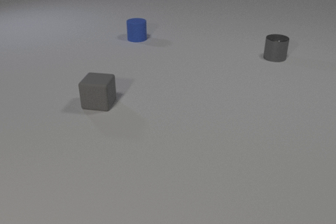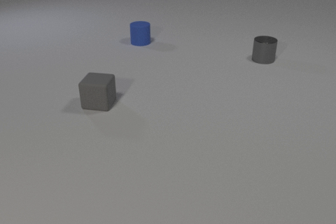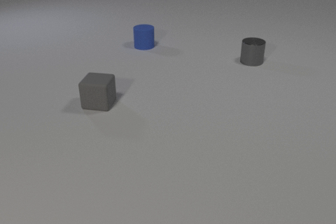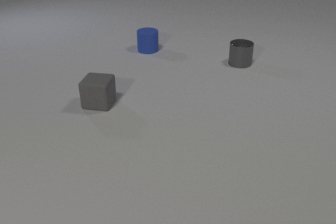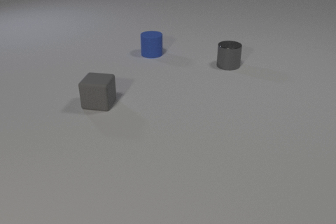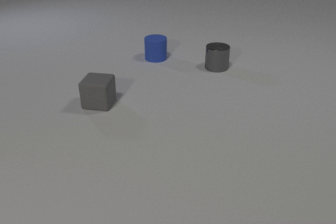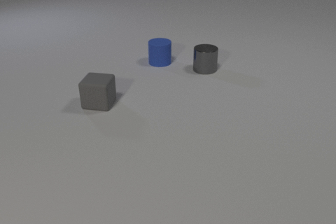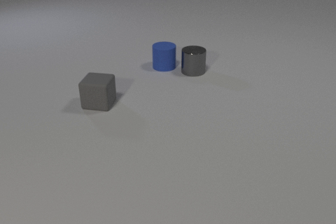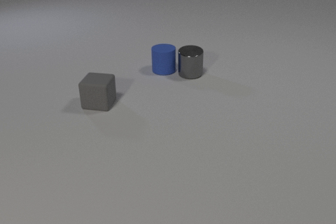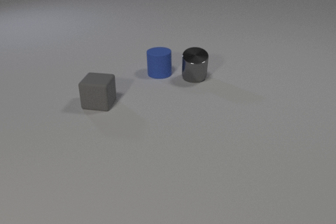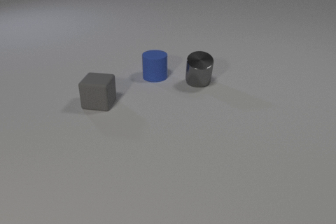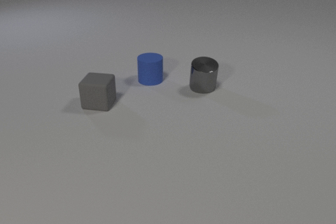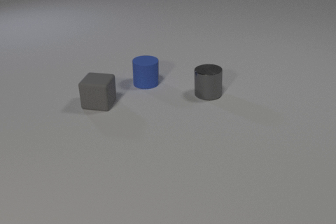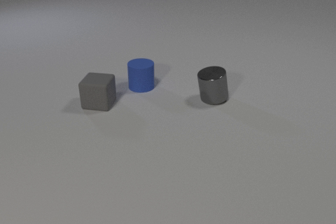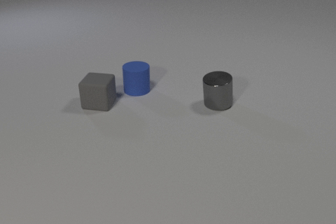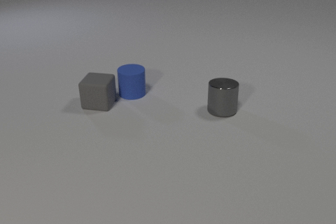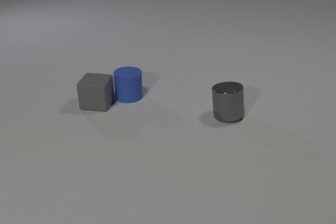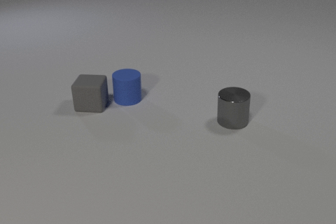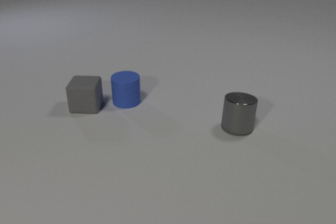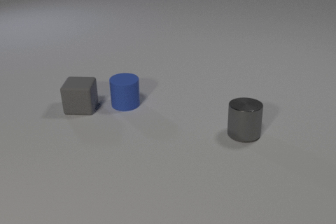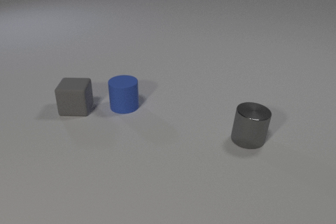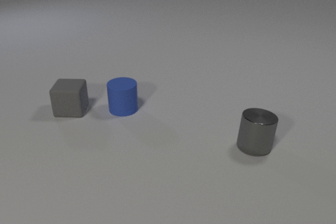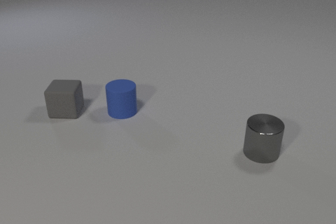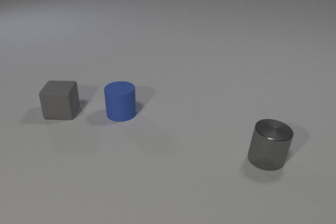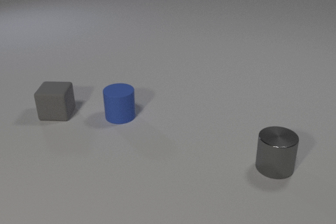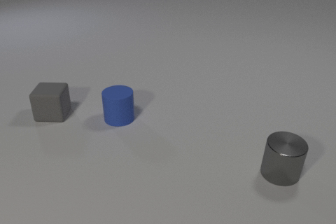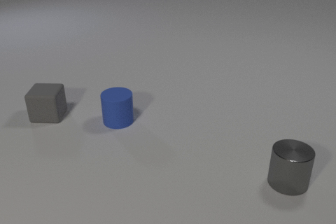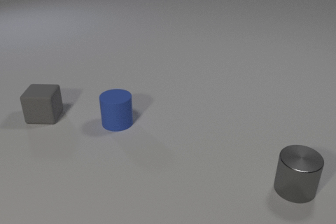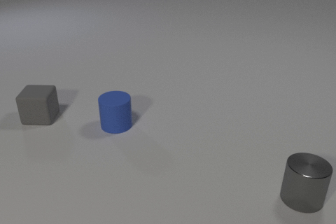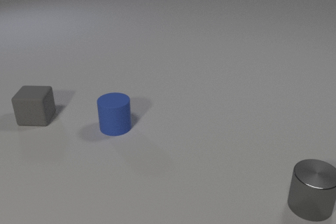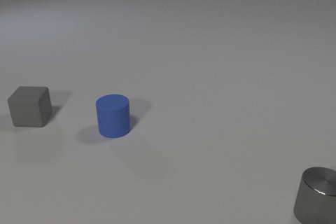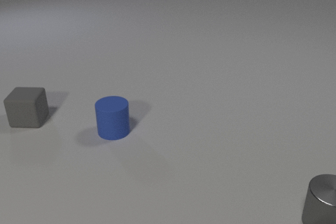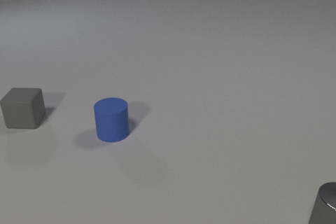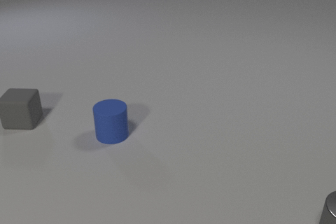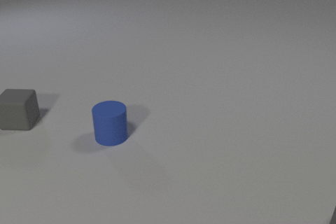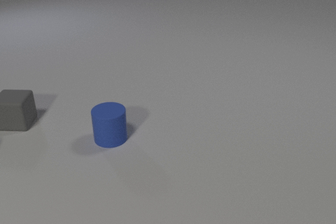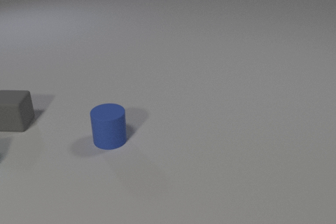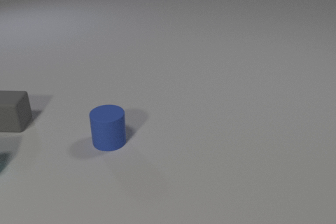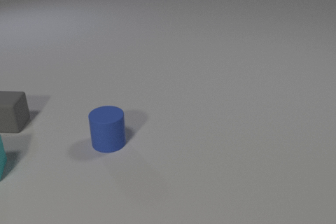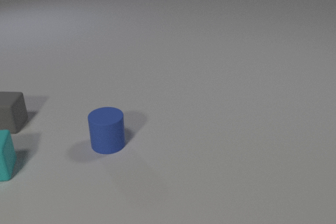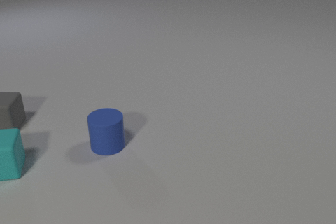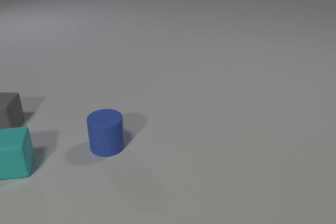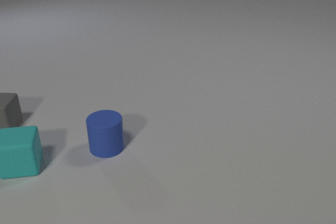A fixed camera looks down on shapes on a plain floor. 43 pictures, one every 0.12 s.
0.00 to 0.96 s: The blue rubber cylinder slides toward the camera. The gray metal cylinder slides to the left and toward the camera. The blue rubber cylinder and the gray metal cylinder collide.
0.96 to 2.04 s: The blue rubber cylinder slides toward the camera and to the left. The gray metal cylinder slides toward the camera and to the right. The gray rubber cube slides to the left. The blue rubber cylinder and the gray rubber cube collide.
2.04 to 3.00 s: The blue rubber cylinder slides toward the camera. The gray metal cylinder slides toward the camera and to the right. The gray rubber cube slides to the left.
3.00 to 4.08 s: The blue rubber cylinder slides toward the camera. The gray metal cylinder slides toward the camera and to the right. The gray rubber cube slides to the left.
4.08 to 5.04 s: The blue rubber cylinder slides toward the camera. The gray rubber cube slides to the left. The cyan rubber cube comes in at the left edge, slides to the right.
How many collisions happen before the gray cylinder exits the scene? 2.
How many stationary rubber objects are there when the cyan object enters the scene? 0.
Are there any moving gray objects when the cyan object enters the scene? yes.
